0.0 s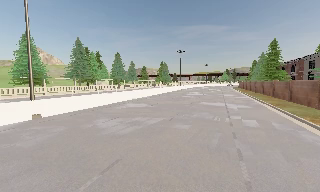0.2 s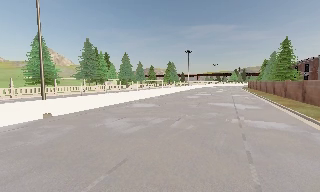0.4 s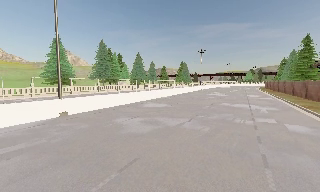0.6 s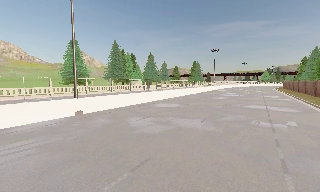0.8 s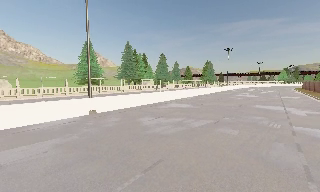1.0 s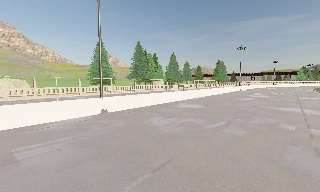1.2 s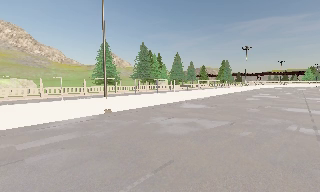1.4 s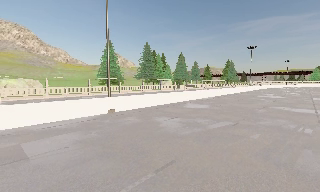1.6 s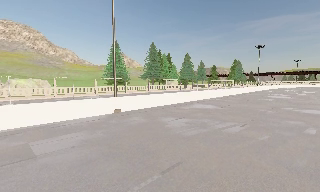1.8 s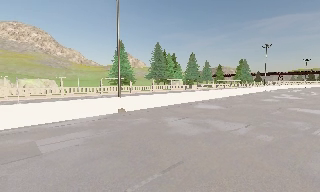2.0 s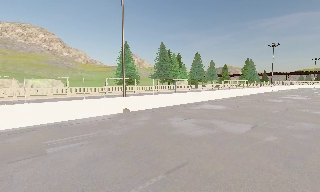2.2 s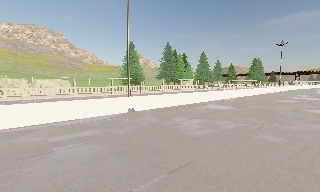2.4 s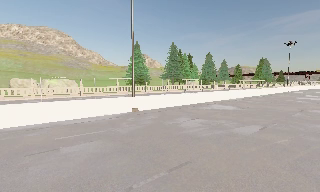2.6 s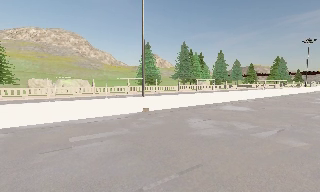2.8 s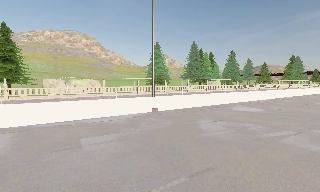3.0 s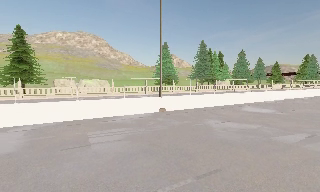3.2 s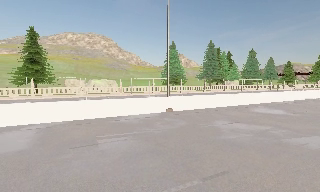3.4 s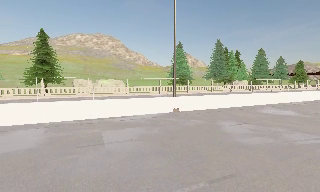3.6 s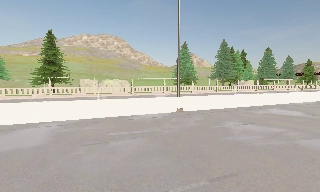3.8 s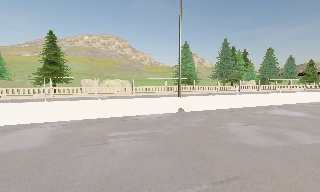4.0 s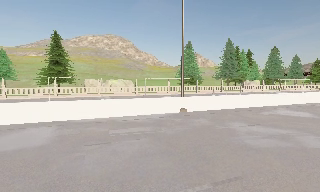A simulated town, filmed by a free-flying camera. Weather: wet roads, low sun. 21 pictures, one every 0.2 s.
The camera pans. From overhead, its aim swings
counterclockwise.
The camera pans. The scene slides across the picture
to the right.
0.0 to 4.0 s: The scene slides to the right, as the camera pans about 50 degrees to its left. It travels to its right, about 1 m.
The film runs forward here.
